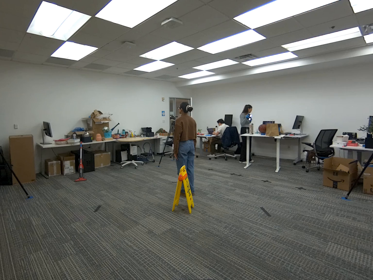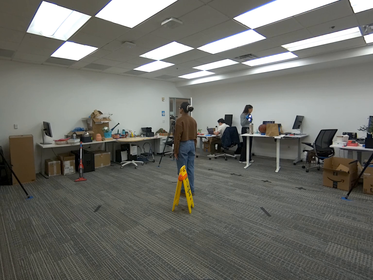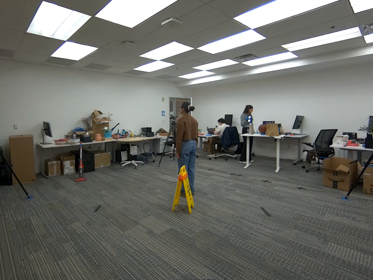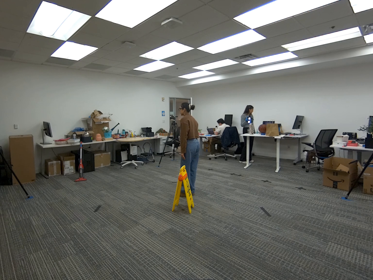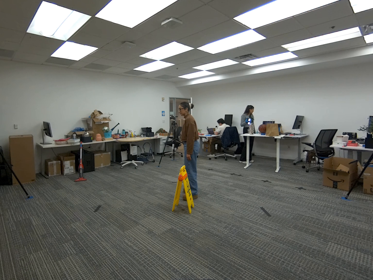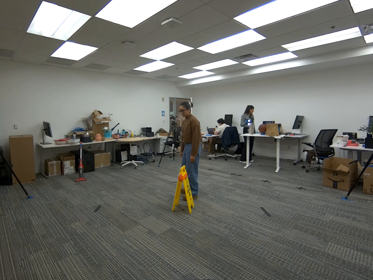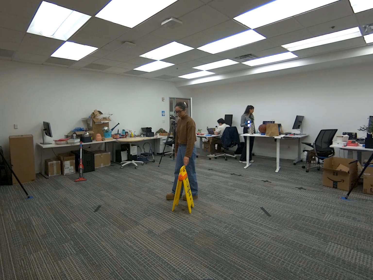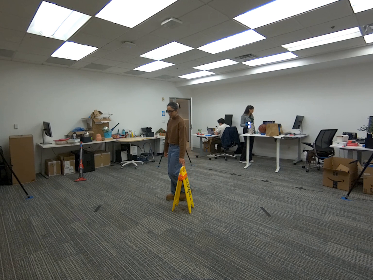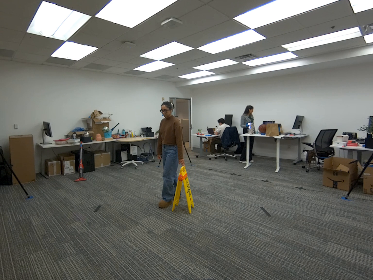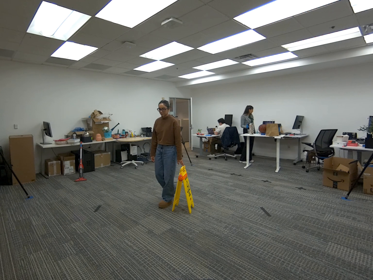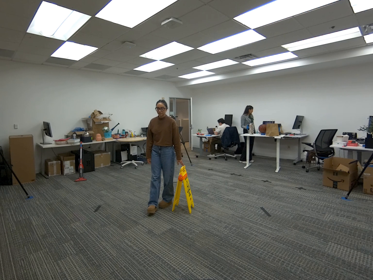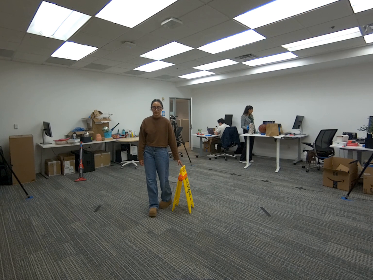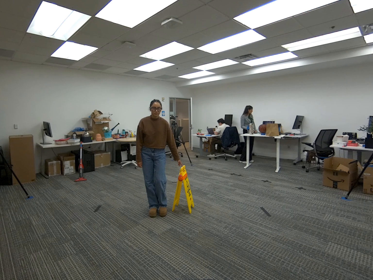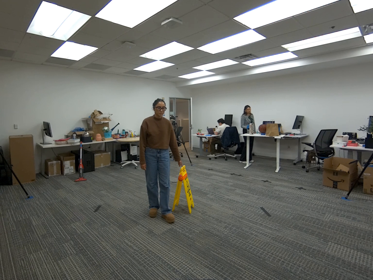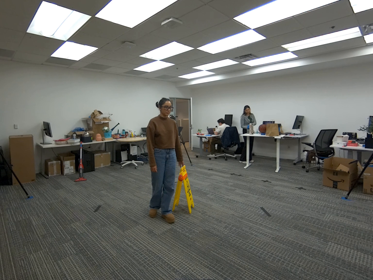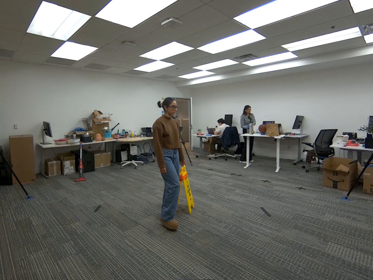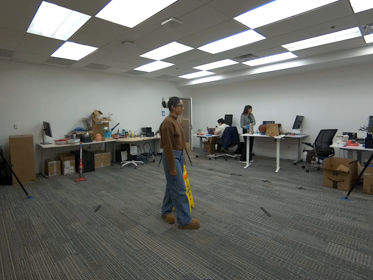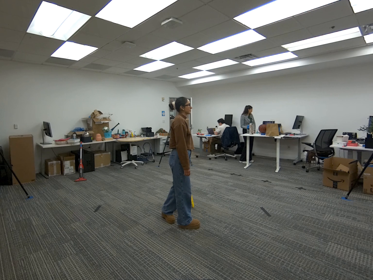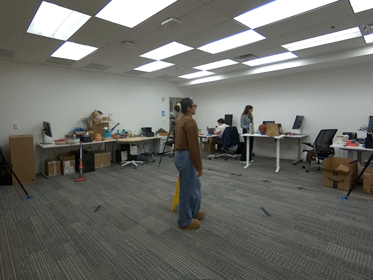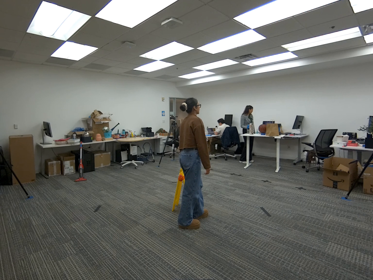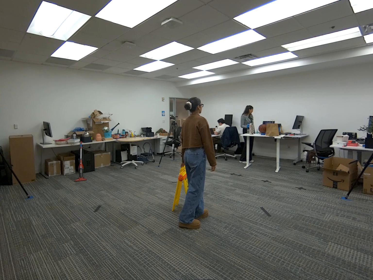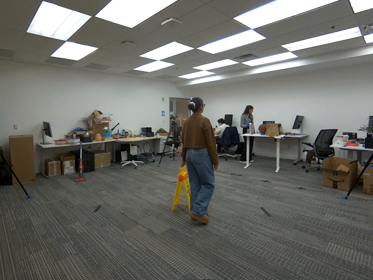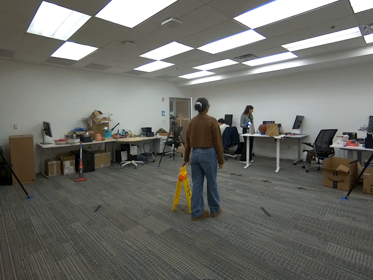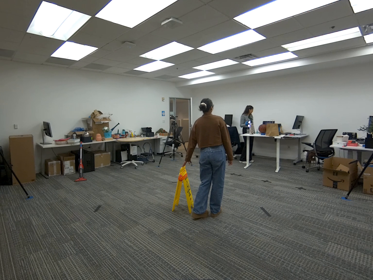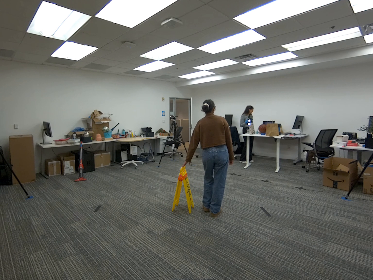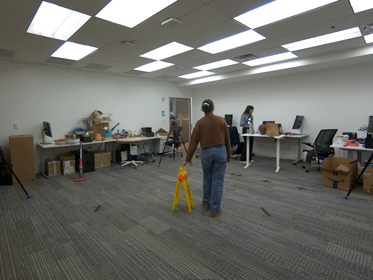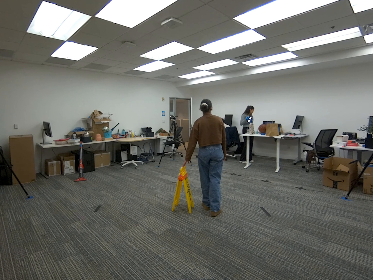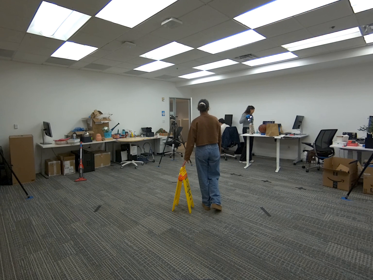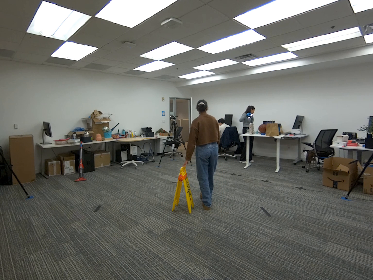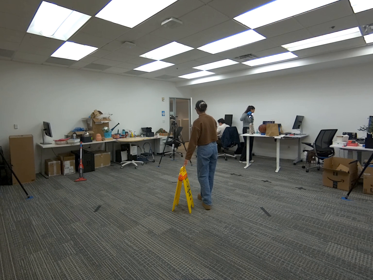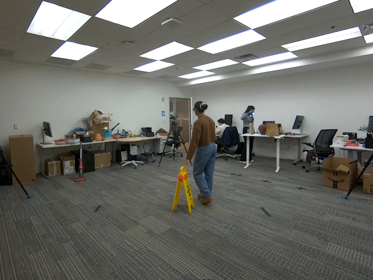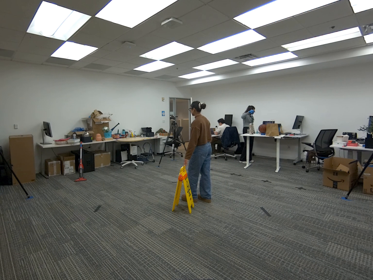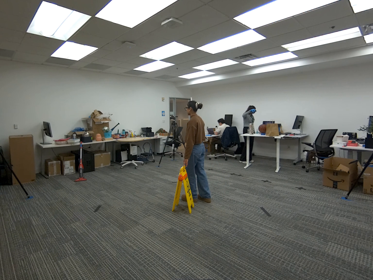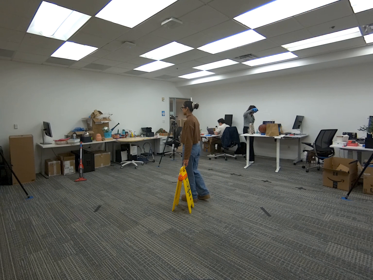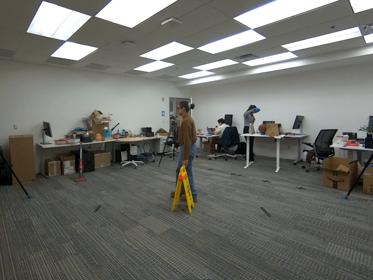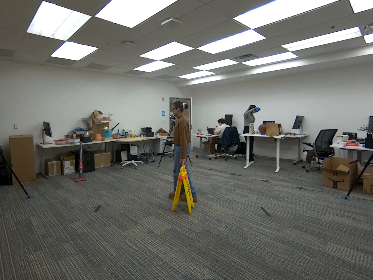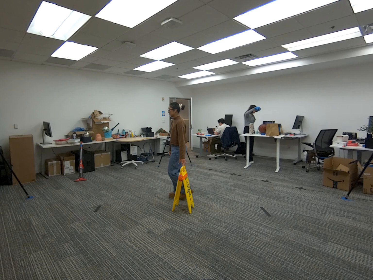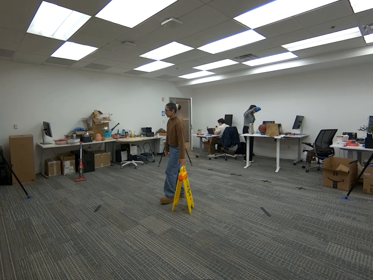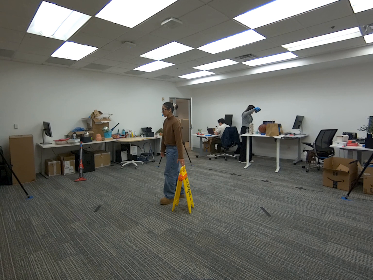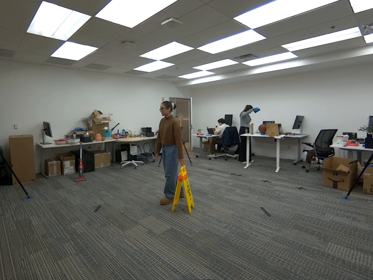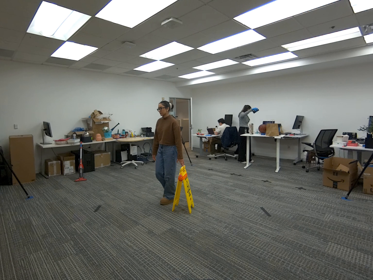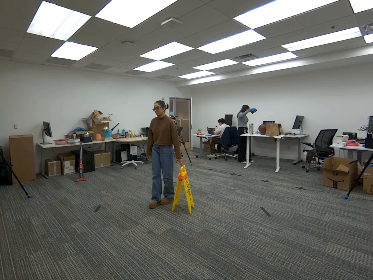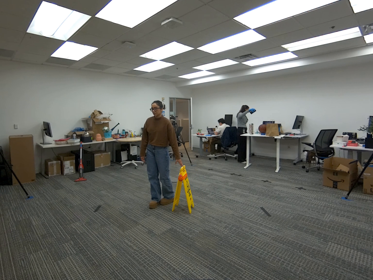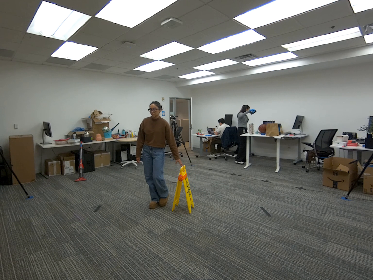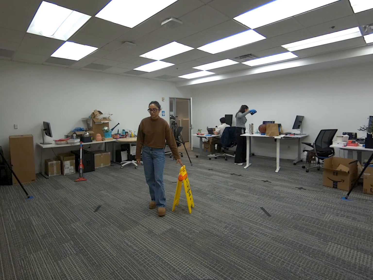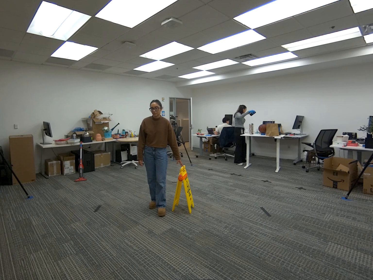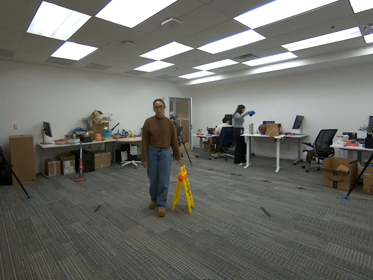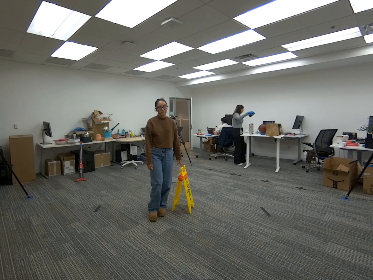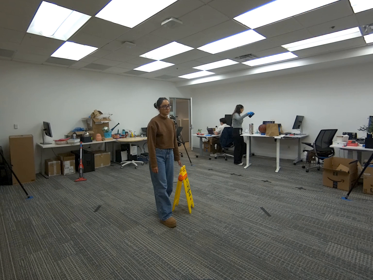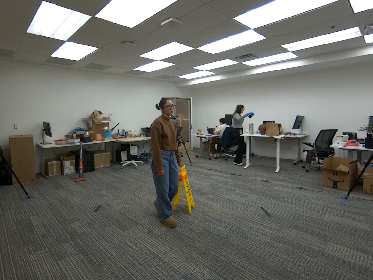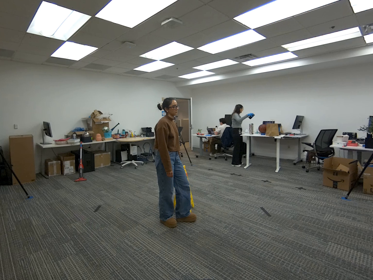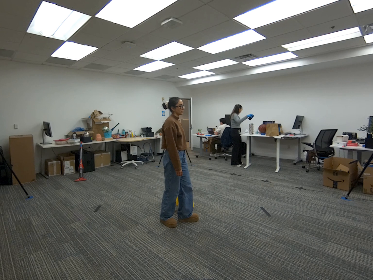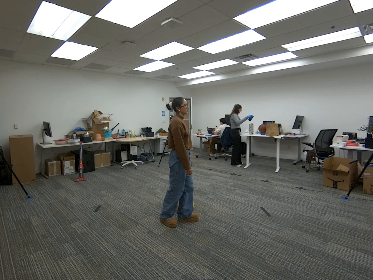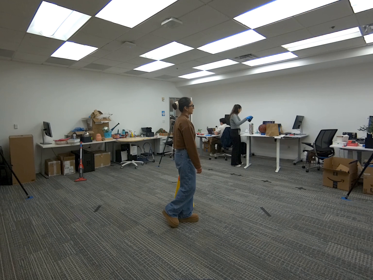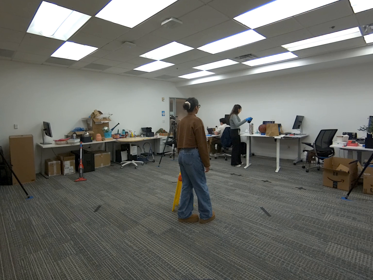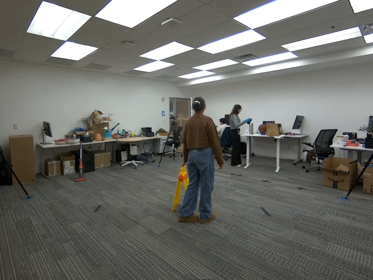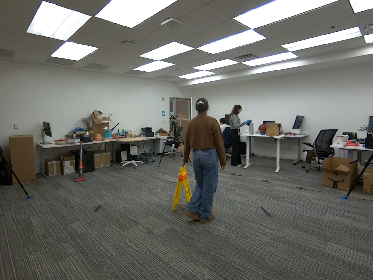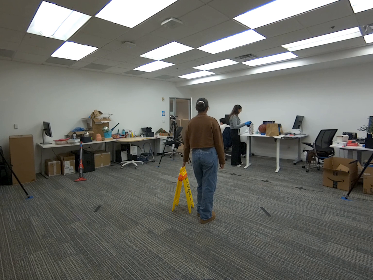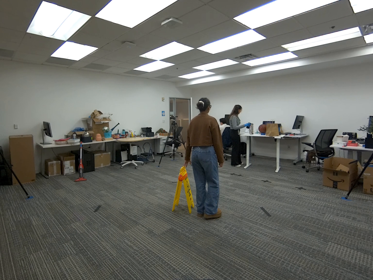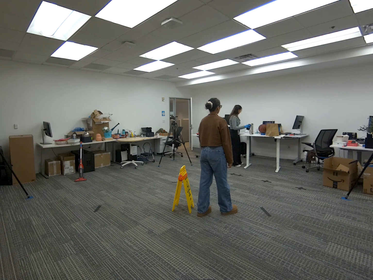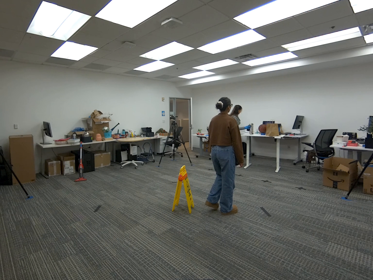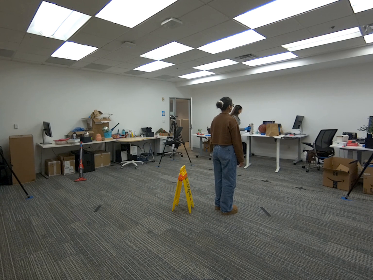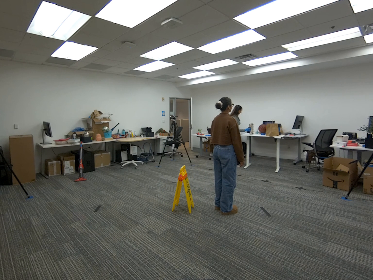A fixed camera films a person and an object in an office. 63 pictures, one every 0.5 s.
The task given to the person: Walk toward the sign and grasp the top with one hand. While keeping your hand on the sign, walk in a circle around it.
